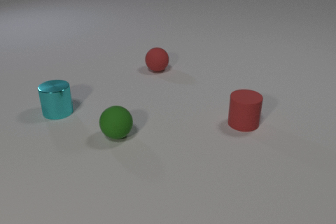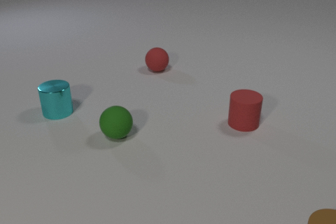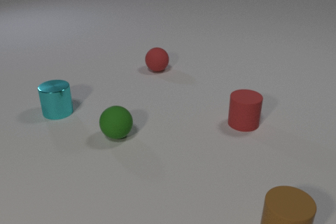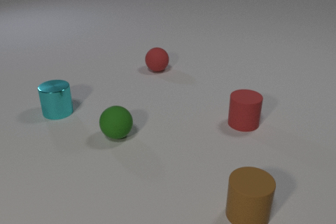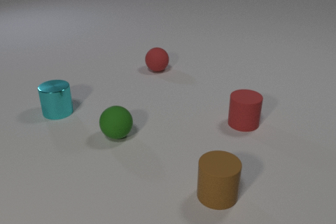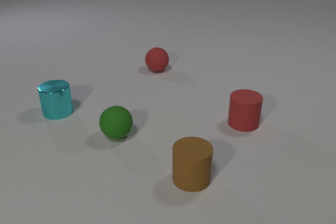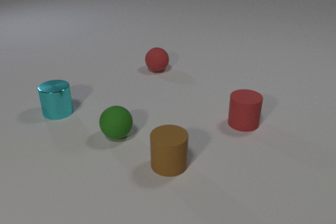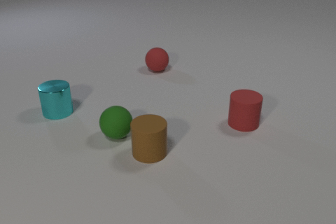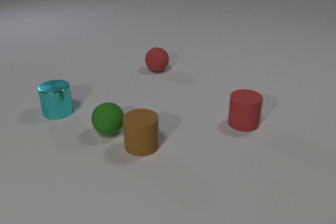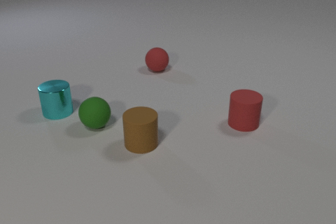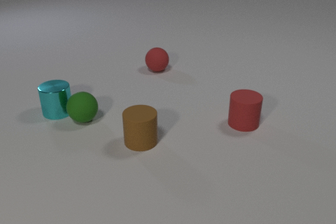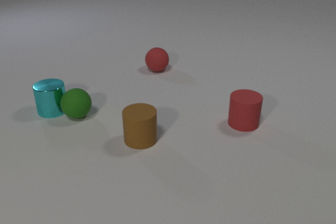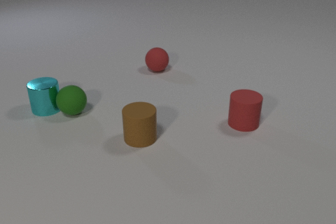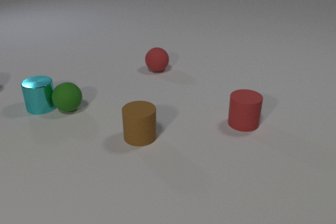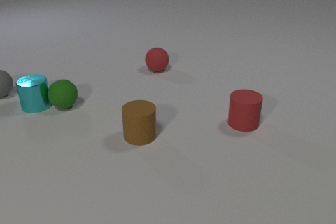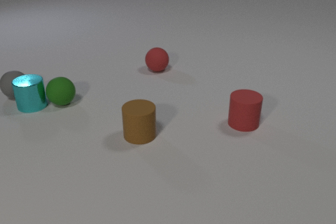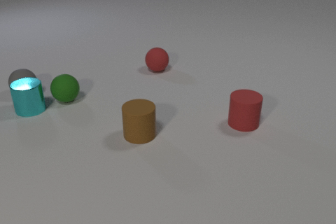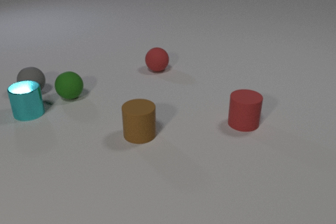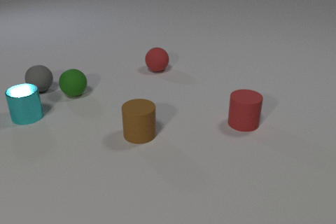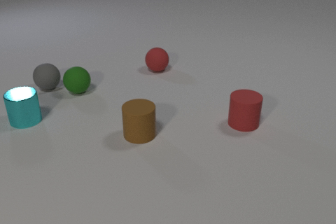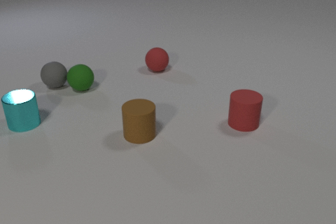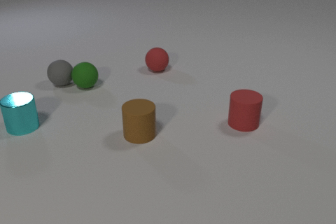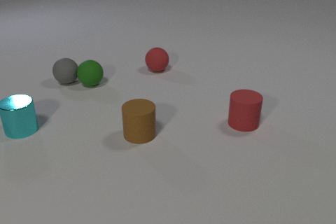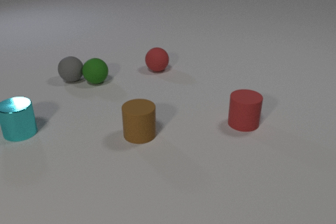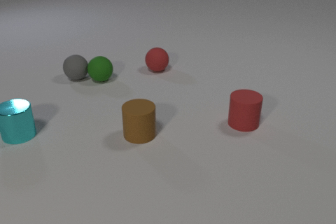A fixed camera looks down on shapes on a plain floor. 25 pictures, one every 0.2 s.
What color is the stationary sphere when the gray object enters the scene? red.
What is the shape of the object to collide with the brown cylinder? sphere.
How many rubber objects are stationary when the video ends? 3.
0.0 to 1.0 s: The brown rubber cylinder comes in at the bottom edge, slides to the left and away from the camera.
1.0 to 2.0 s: The brown rubber cylinder slides away from the camera and to the left. The green rubber sphere rolls away from the camera and to the left. The brown rubber cylinder and the green rubber sphere collide.
2.0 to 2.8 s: The brown rubber cylinder slides away from the camera. The green rubber sphere rolls away from the camera and to the left. The gray rubber sphere comes in at the left edge, rolls to the right and toward the camera. The cyan metal cylinder slides to the left and away from the camera. The green rubber sphere and the cyan metal cylinder collide.
2.8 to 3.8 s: The green rubber sphere rolls away from the camera and to the right. The gray rubber sphere rolls to the right. The cyan metal cylinder slides toward the camera and to the left. The gray rubber sphere and the cyan metal cylinder collide.
3.8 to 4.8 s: The green rubber sphere rolls to the right and away from the camera. The gray rubber sphere rolls to the right and away from the camera. The cyan metal cylinder slides toward the camera. The green rubber sphere and the gray rubber sphere collide.
